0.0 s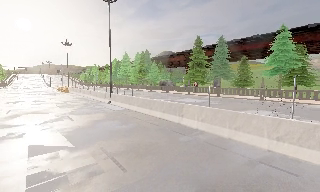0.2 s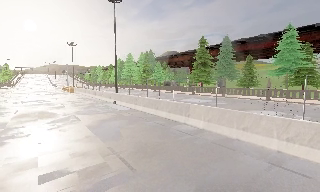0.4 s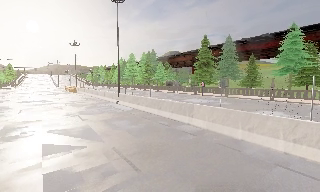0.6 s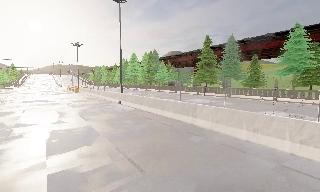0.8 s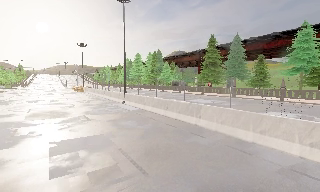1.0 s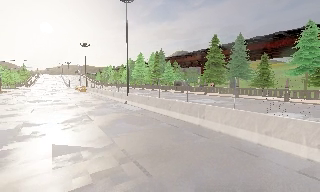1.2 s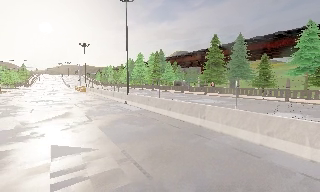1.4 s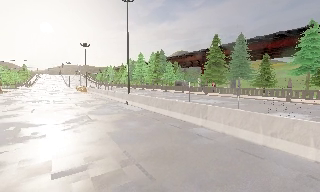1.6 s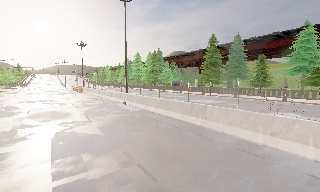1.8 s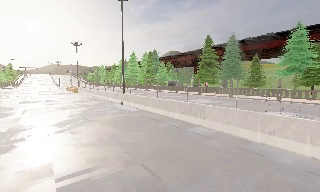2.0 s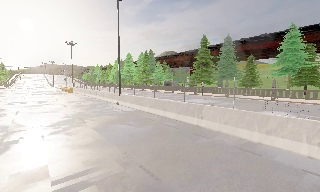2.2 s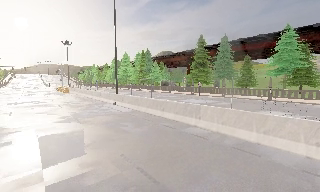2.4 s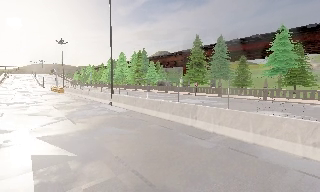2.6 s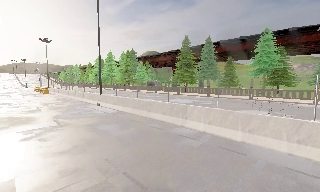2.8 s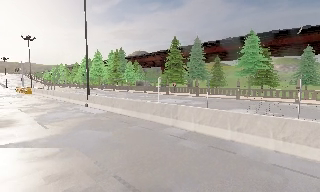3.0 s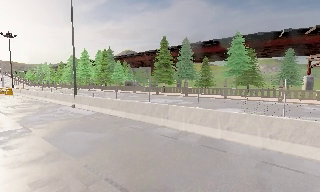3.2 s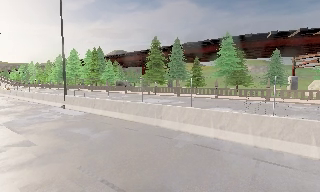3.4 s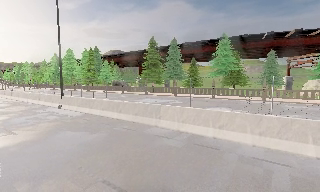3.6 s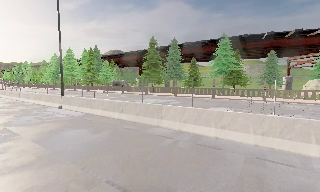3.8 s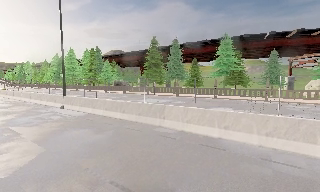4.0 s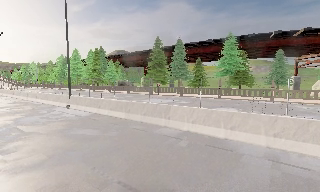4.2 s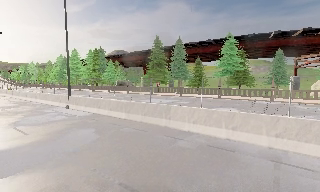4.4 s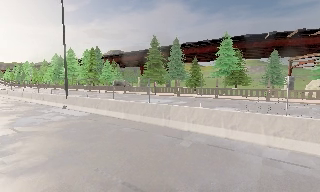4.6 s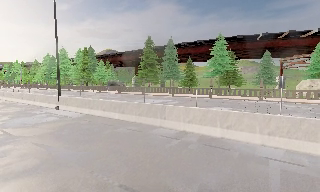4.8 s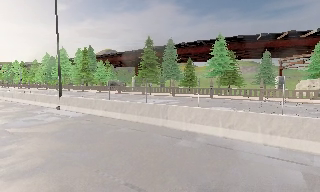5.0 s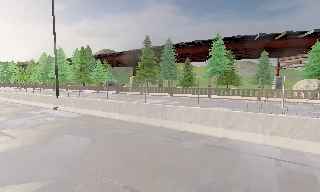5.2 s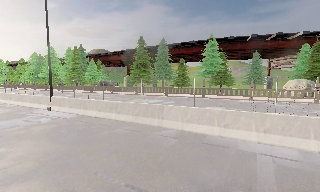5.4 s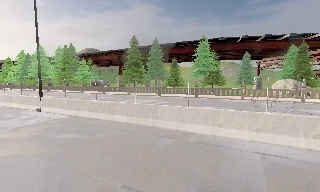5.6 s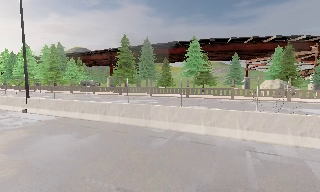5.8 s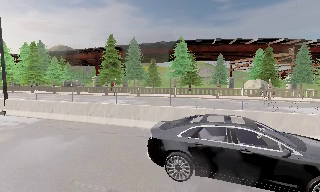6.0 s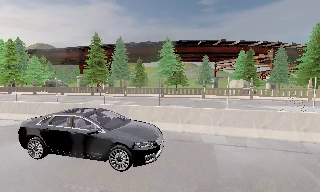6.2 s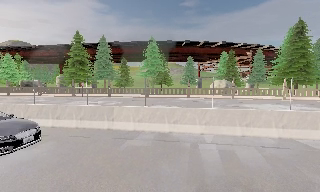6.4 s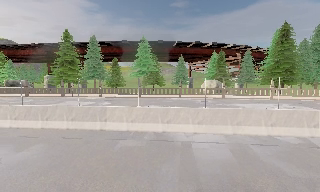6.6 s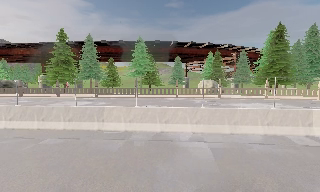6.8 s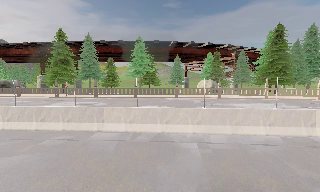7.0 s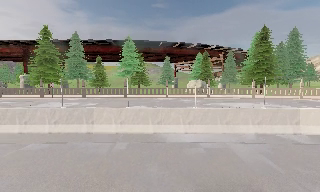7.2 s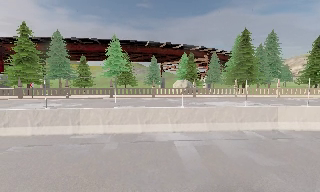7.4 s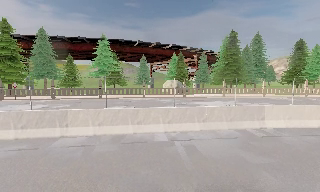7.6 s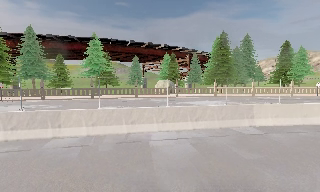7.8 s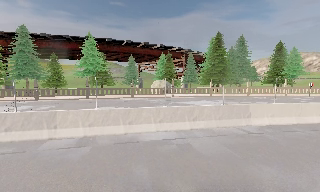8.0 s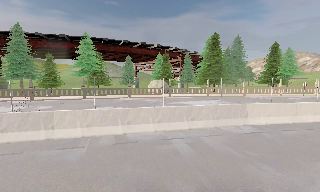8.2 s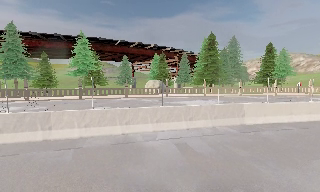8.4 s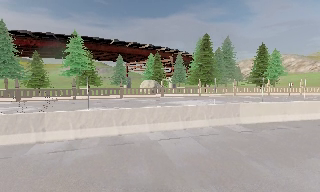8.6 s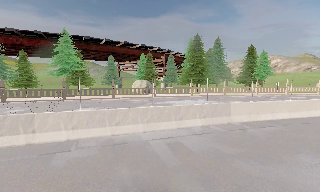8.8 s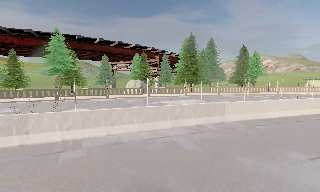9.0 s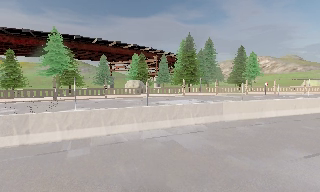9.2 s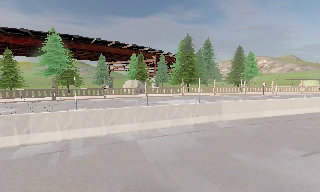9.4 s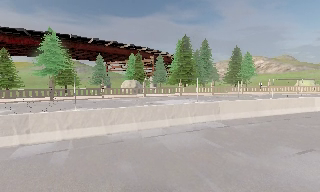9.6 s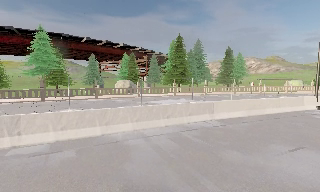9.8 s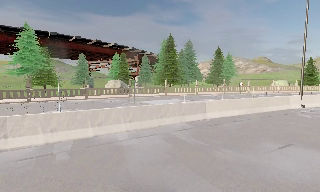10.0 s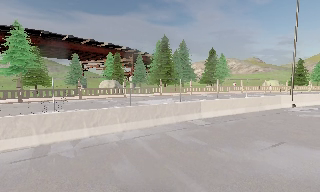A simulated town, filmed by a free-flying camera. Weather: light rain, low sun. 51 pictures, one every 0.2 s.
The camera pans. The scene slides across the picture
to the left.
The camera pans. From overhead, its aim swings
clockwise.
0.0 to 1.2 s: The camera shifts only a little, or ends up much as it began.
1.2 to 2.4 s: The camera travels to its left, about 0.5 m.
2.4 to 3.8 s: The scene slides to the left, as the camera pans about 15 degrees to its right. It travels to its left, about 0.5 m.
3.8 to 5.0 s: The camera travels to its left, about 0.5 m.
5.0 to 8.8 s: The camera pans to its right, which is clockwise from overhead, by about 55 degrees. It travels to its left, about 2 m.
8.8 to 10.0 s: The camera shifts only a little, or ends up much as it began.
The film runs backward here.
